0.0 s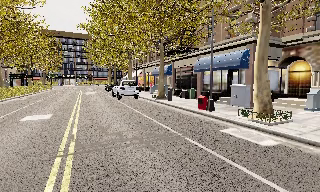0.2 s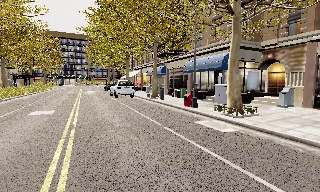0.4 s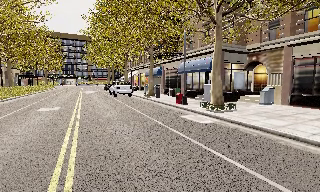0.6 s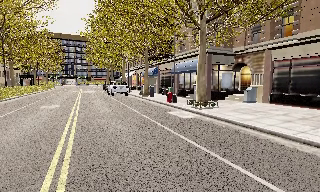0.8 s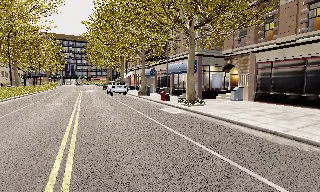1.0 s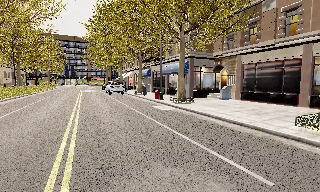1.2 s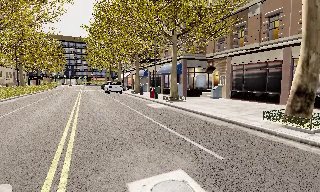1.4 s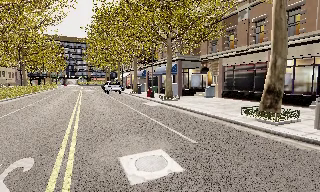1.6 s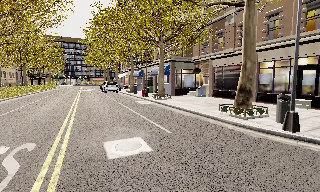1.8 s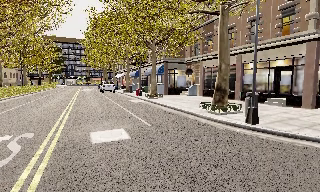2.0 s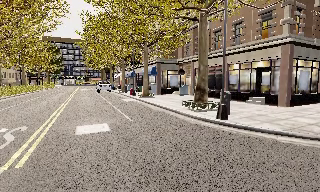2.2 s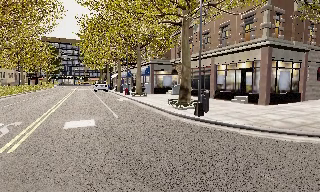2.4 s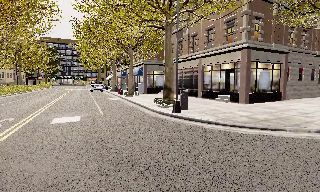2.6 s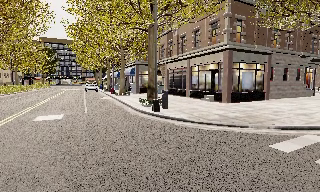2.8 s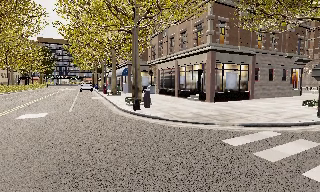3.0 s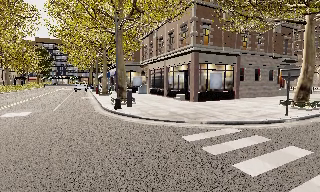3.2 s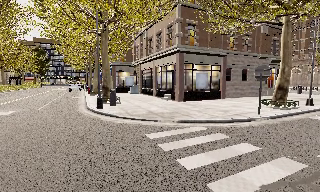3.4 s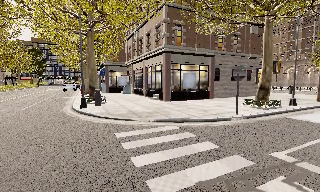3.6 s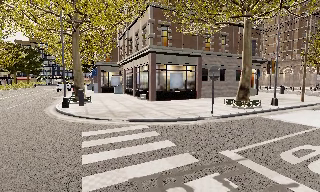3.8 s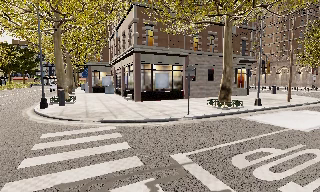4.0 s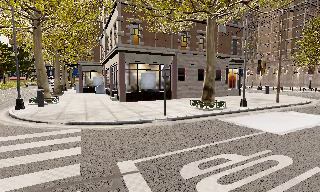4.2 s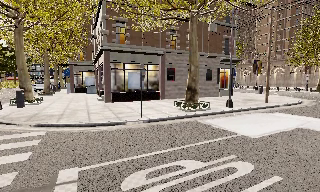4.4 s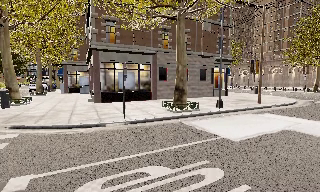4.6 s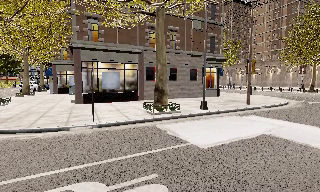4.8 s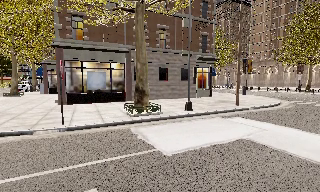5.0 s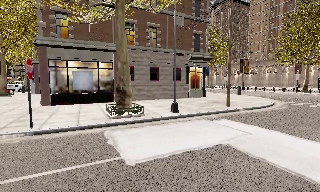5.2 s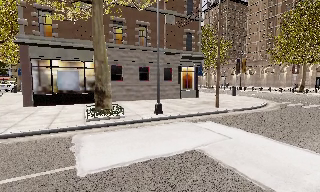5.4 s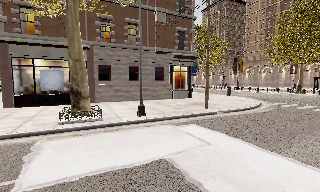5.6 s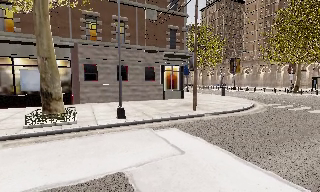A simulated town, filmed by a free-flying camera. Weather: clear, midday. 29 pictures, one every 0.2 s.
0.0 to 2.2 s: The camera travels backward and to its right, about 14 m, so what stands in front gets smaller.
2.2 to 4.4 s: The camera travels to its right, about 13 m, so close, fixed things drift to the left.
4.4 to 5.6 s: The camera travels to its right and forward, about 6 m, so close, fixed things drift to the left.
The film runs forward here.
